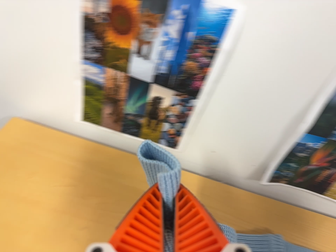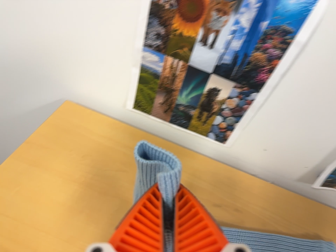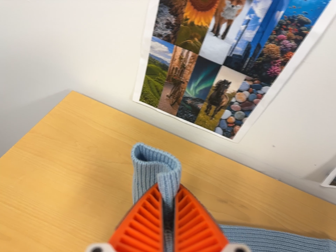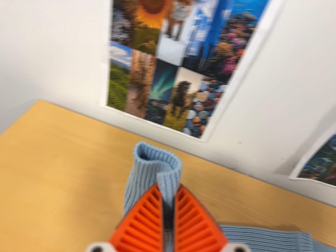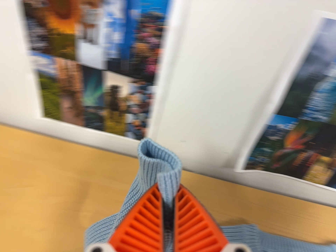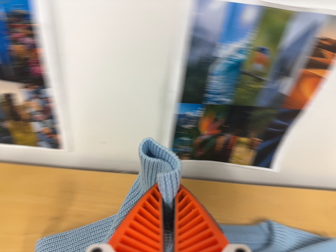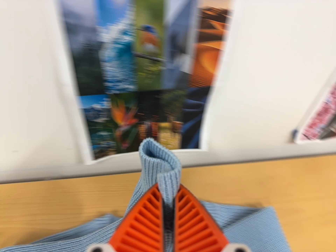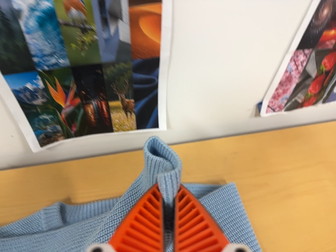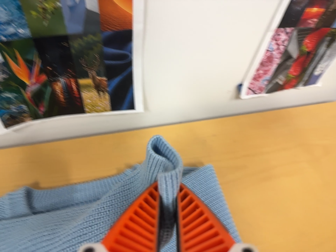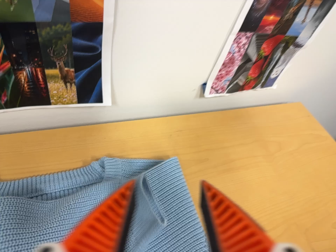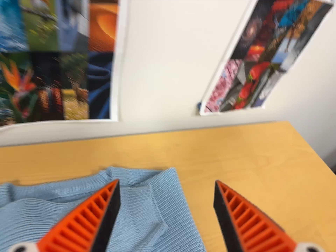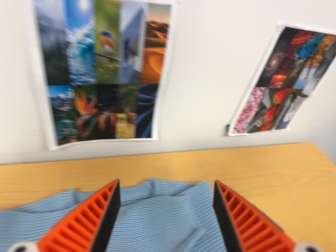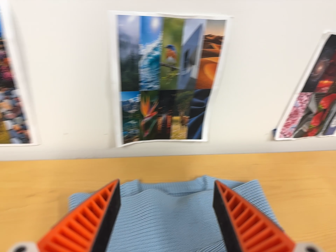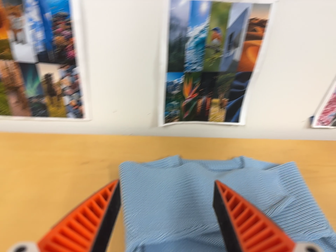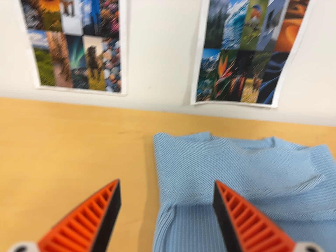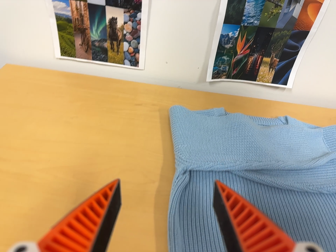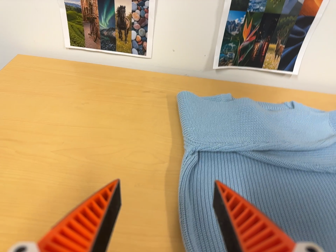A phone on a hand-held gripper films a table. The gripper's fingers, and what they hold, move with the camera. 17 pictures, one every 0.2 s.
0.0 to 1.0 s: The camera travels to its right, about 16 cm, so close, fixed things drift to the left. It rolls about its line of sight by about 10 degrees, and the scene rotates counterclockwise.
1.0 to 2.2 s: The camera pans to its right by about 15 degrees. It travels to its right and backward, about 16 cm, so close, fixed things drift to the left. It rolls about its line of sight by about 10 degrees, and the scene rotates counterclockwise.
2.2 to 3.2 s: The camera pans to its left by about 20 degrees. It travels toward the bottom of its view, to its left and backward, about 26 cm, so close, fixed things drift upward.
The film runs forward here.
